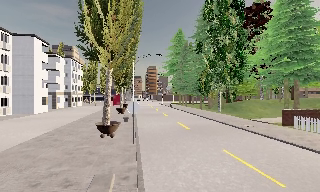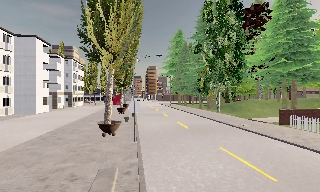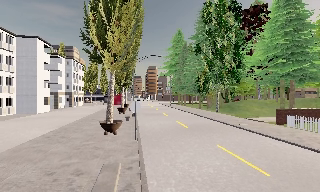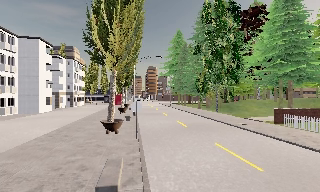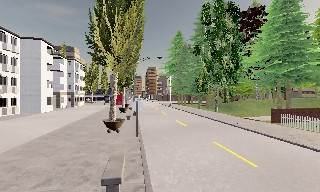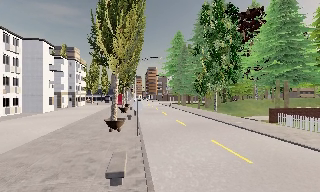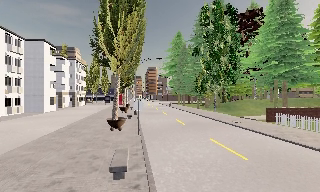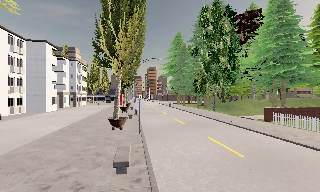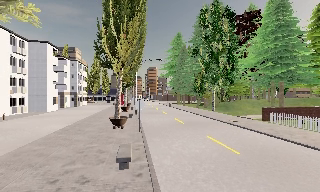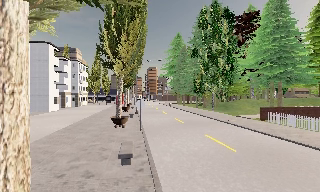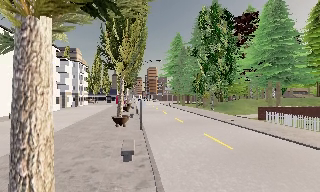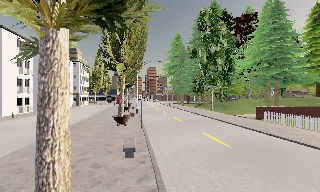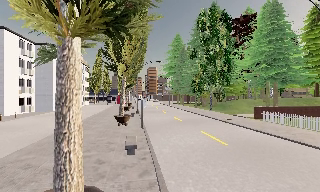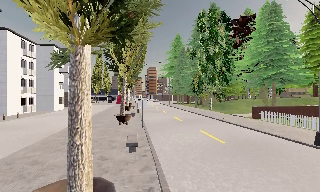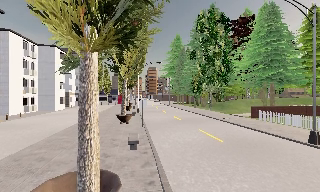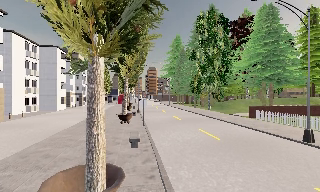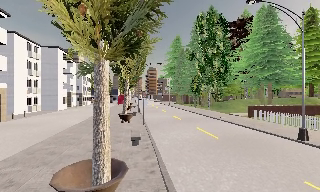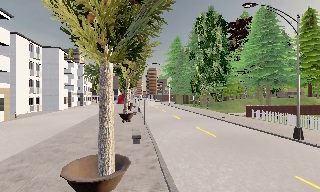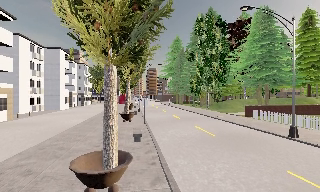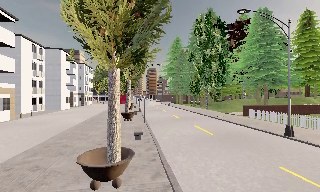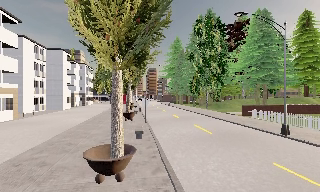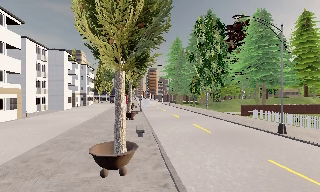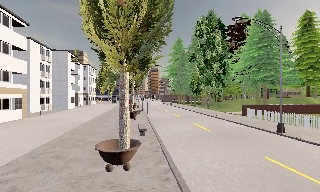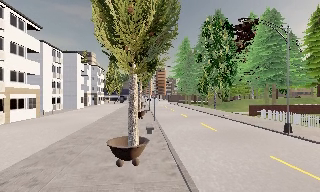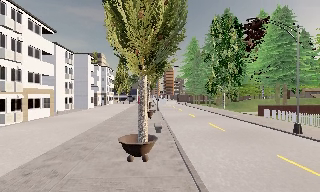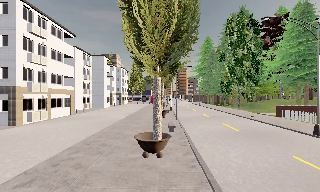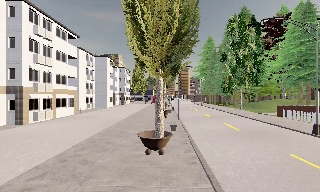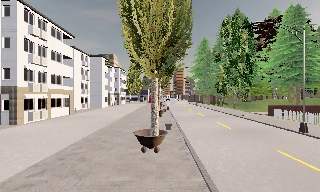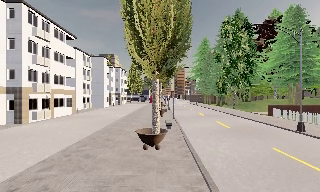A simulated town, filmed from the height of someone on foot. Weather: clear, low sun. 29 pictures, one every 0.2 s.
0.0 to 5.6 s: The camera pans to its left, which is counterclockwise from overhead, by about 10 degrees. It travels backward, about 9 m, so what stands in front gets smaller.
The film runs backward here.
